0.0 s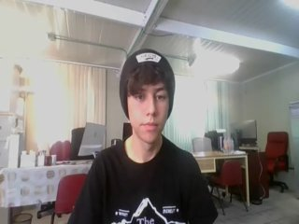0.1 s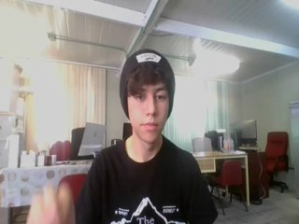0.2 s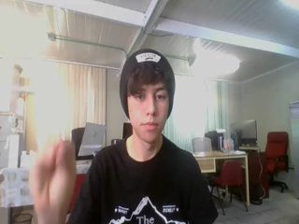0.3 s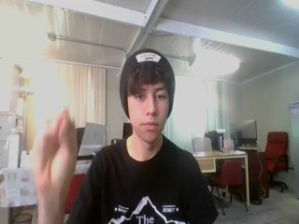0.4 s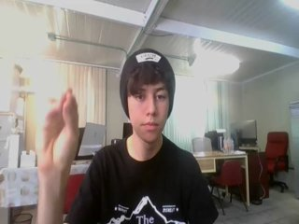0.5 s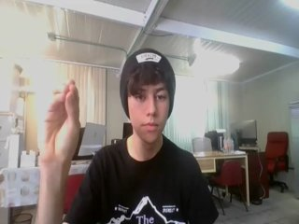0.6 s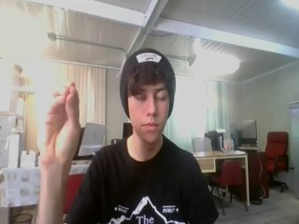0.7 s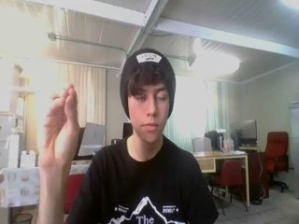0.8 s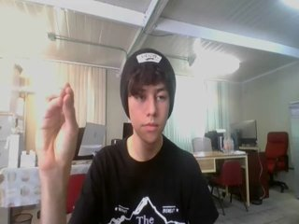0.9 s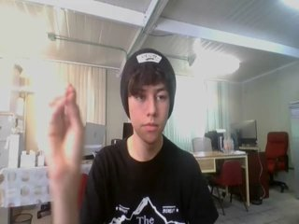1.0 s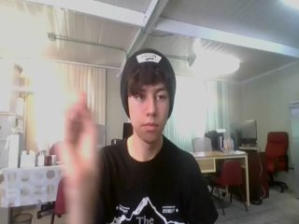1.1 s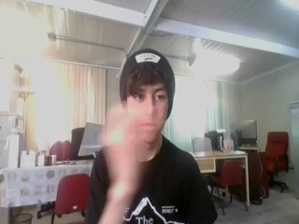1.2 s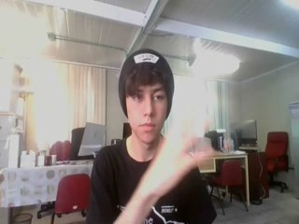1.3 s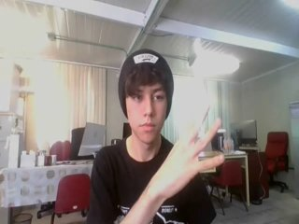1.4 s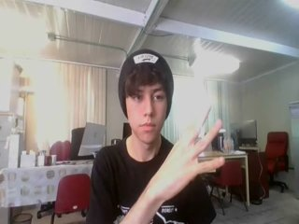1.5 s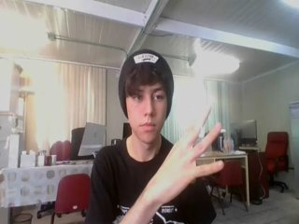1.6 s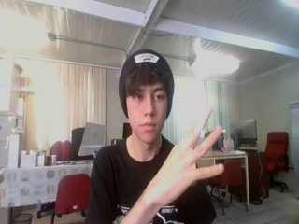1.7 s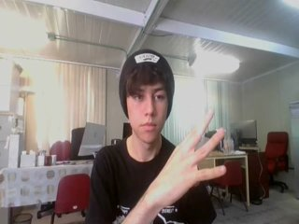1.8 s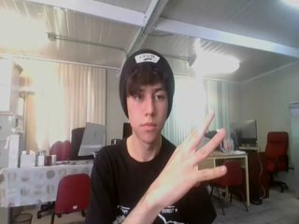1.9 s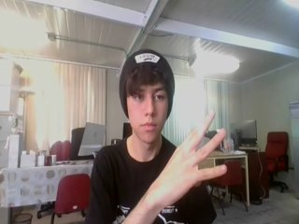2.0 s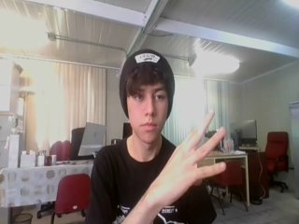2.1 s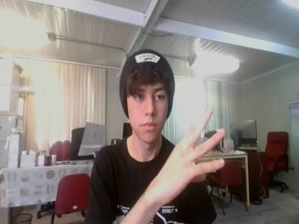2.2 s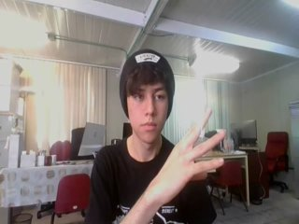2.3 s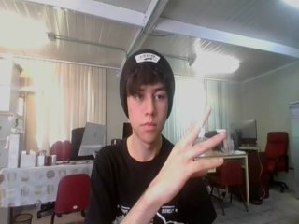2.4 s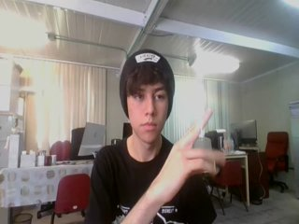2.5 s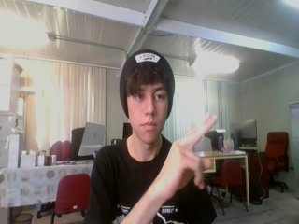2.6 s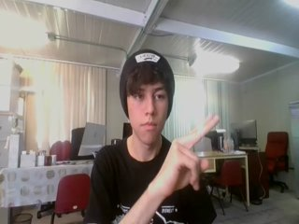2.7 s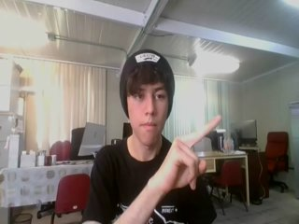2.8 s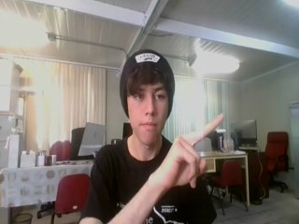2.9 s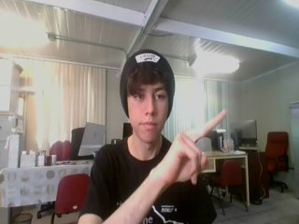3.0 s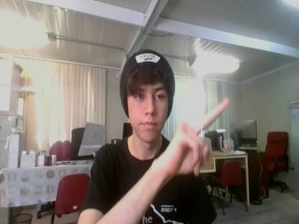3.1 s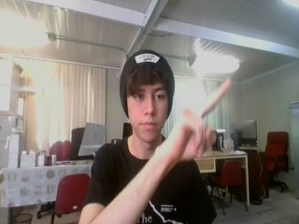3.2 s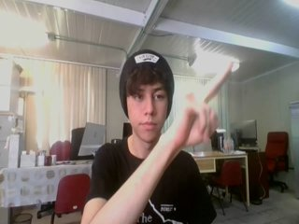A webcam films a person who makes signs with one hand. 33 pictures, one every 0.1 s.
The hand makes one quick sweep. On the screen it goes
to the right.
0.3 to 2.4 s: On the screen the hand sweeps to the right. The name of the sign: Throw left.
2.5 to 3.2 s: Pointing with two fingers.
